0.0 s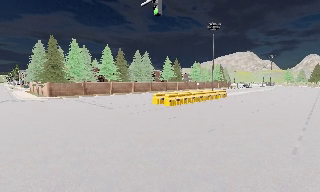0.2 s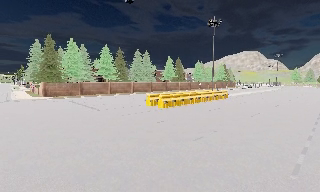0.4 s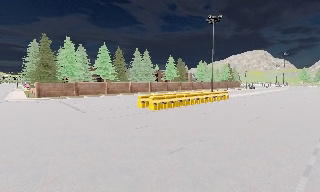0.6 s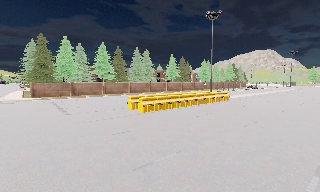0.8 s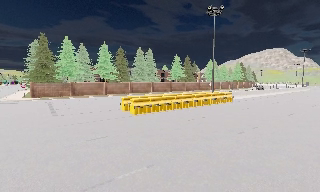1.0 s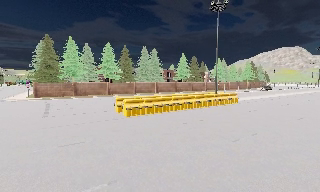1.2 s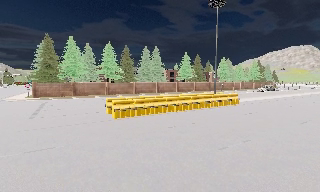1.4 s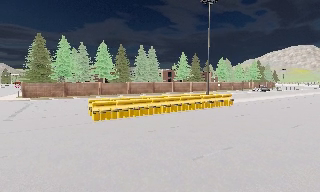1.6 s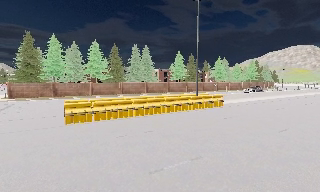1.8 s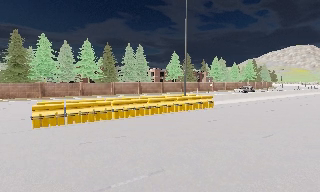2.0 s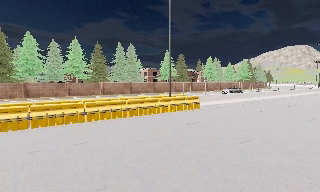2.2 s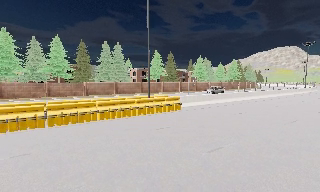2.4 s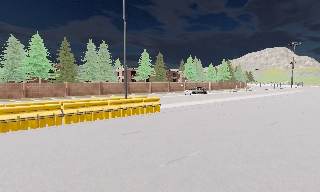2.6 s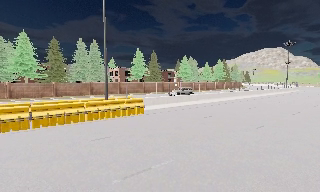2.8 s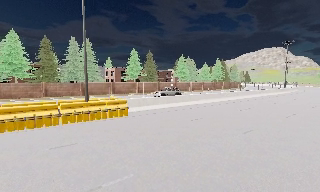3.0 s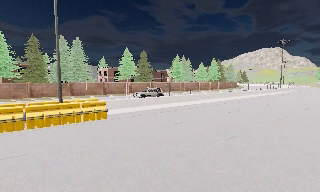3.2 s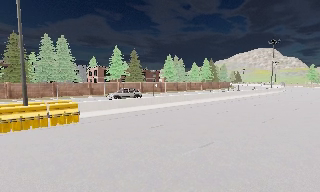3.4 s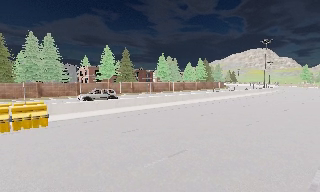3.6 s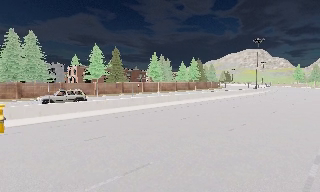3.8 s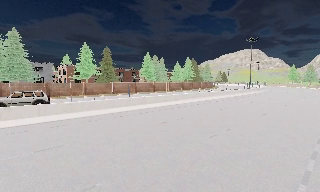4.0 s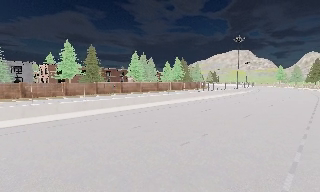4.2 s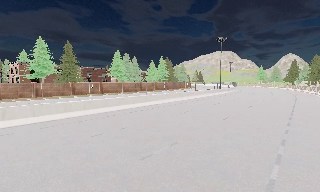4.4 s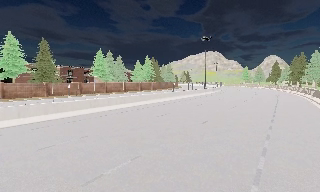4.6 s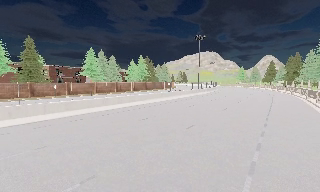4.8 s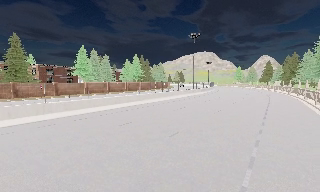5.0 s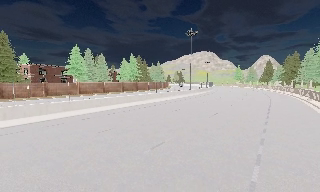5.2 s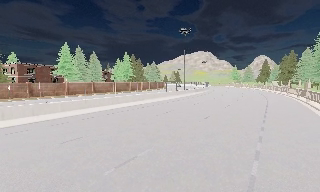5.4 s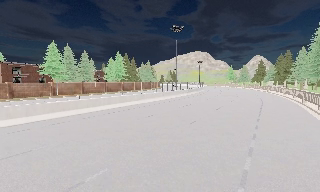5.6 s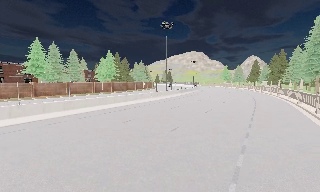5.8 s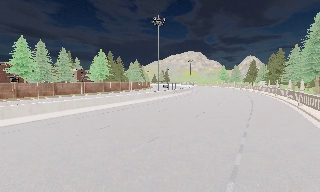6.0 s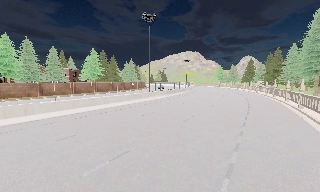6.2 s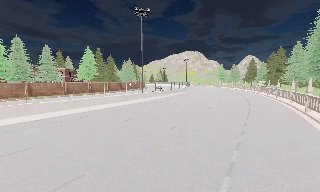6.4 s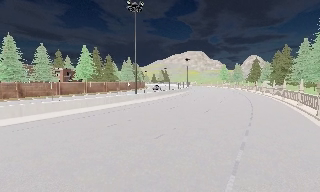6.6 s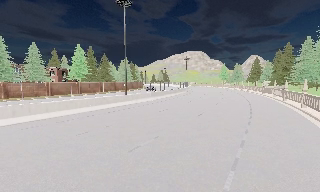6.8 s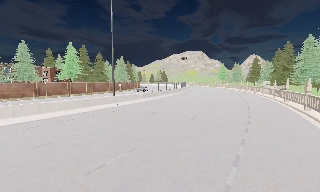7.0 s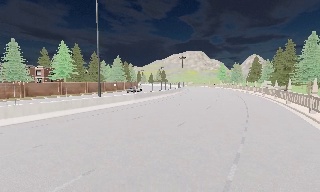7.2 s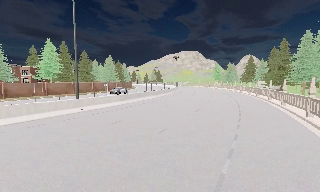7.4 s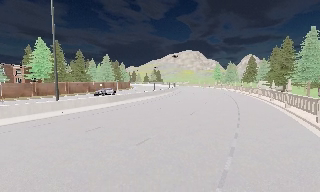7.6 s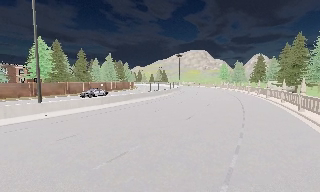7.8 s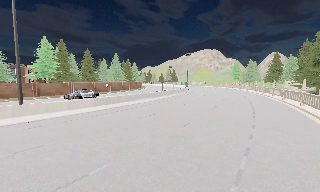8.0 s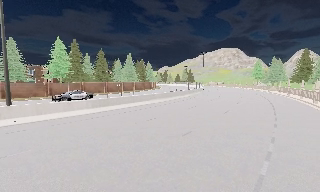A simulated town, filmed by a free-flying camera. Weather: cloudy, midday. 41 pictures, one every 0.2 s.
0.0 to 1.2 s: The camera pans to its left, which is counterclockwise from overhead, by about 15 degrees. It travels to its right and forward, about 10 m, so close, fixed things drift to the left.
1.2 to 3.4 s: The camera travels to its right and forward, about 17 m, so close, fixed things drift to the left.
3.4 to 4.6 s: The camera pans to its right, which is clockwise from overhead, by about 15 degrees. It travels forward and to its right, about 10 m, so what stands in front looms larger.
4.6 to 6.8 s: The camera travels forward and to its right, about 20 m, so what stands in front looms larger.
6.8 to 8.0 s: The camera pans to its left, which is counterclockwise from overhead, by about 10 degrees. It travels forward and to its right, about 11 m, so what stands in front looms larger.
The film runs forward here.
